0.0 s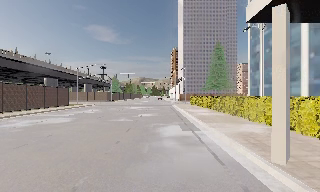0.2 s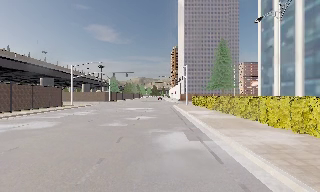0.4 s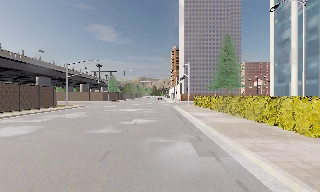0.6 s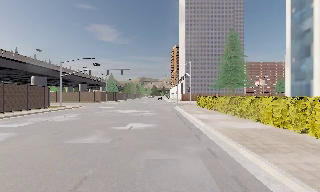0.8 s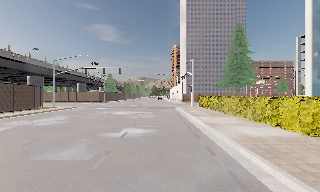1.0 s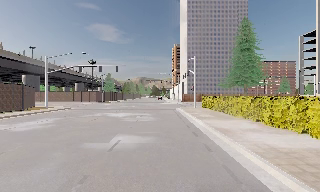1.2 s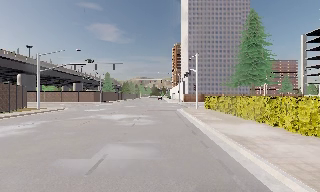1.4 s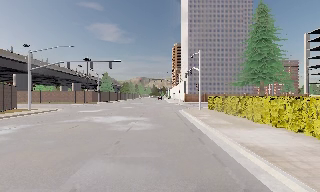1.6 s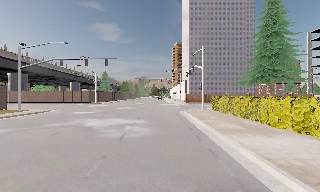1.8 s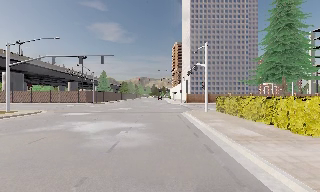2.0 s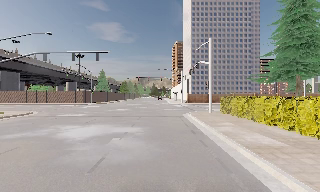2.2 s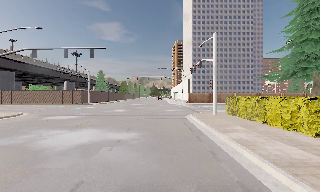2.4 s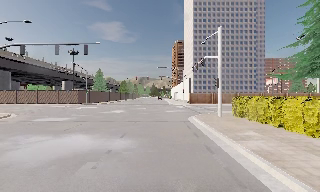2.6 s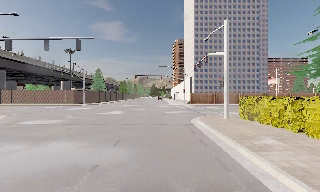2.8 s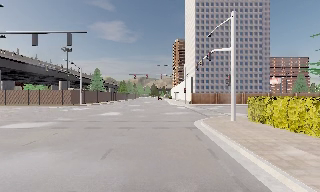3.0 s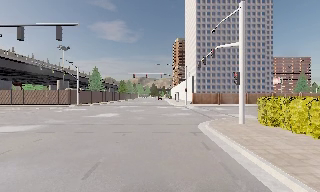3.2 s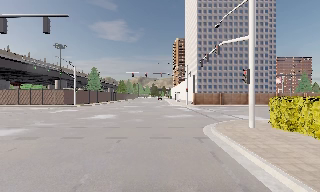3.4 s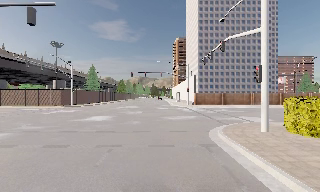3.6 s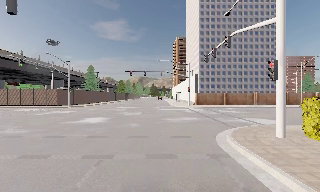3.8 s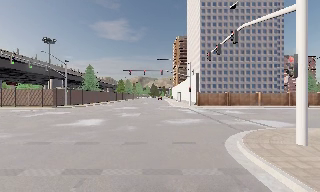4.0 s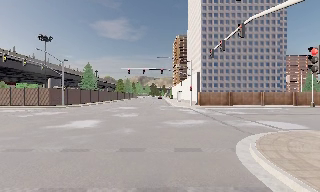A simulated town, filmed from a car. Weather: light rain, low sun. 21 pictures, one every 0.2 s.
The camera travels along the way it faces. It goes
forward.
0.0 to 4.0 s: The camera travels forward, about 30 m, so what stands in front looms larger. It loses speed.
The film runs forward here.
